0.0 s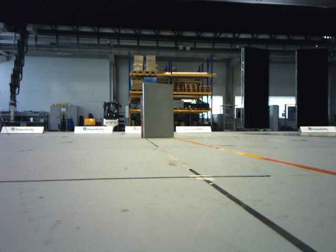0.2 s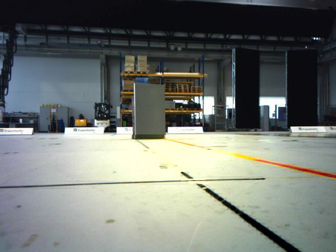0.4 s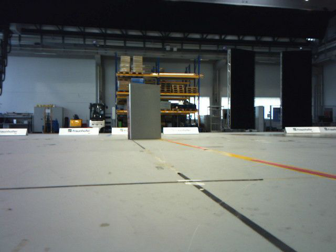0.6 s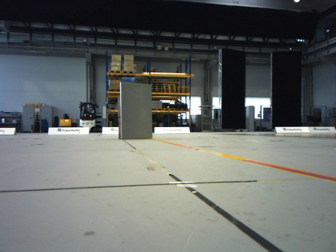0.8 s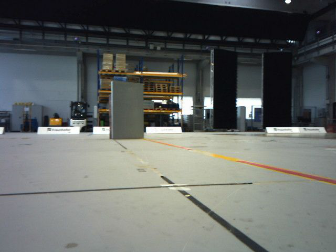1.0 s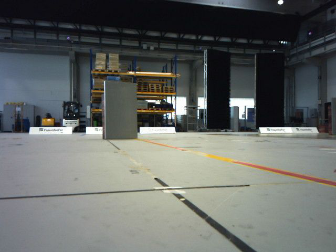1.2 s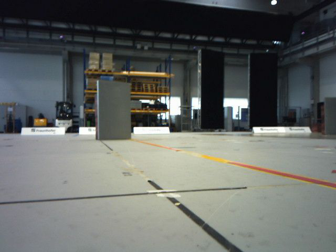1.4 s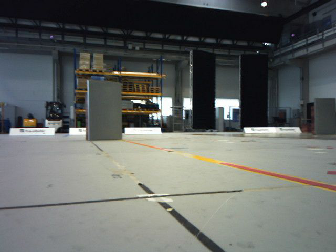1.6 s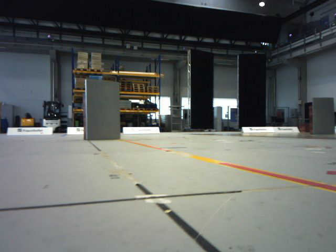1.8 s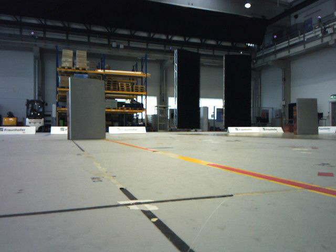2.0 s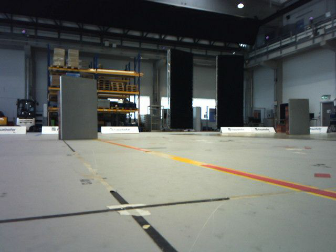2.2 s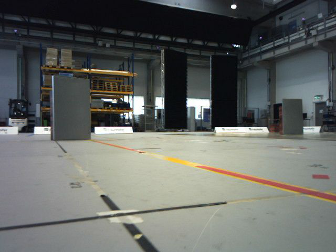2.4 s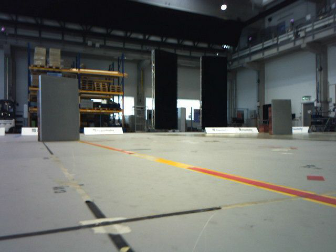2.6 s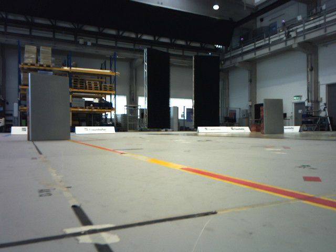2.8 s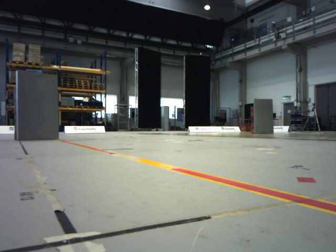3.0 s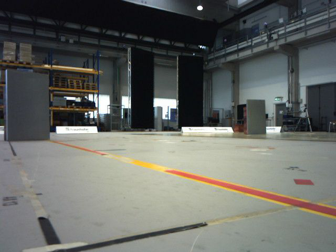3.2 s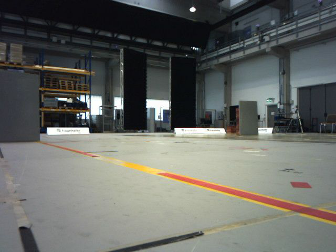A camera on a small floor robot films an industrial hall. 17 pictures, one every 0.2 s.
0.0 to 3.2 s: The camera swings to its right by about 20 degrees, and the scene slides to the left. It travels forward, about 0.6 m, so what stands in front looms larger.
The film runs forward here.
